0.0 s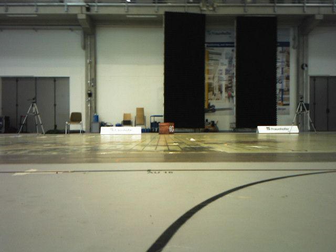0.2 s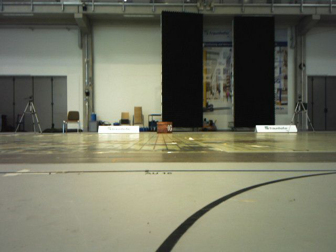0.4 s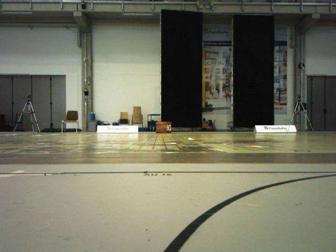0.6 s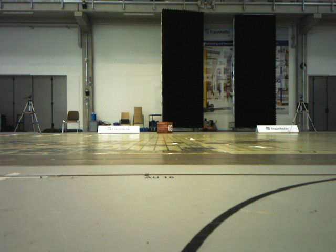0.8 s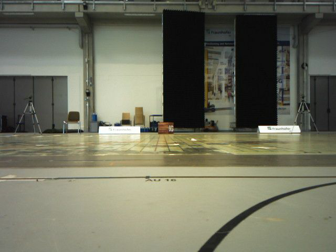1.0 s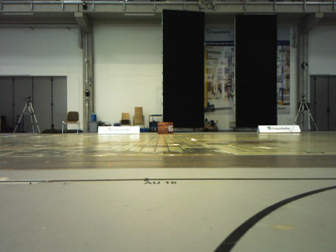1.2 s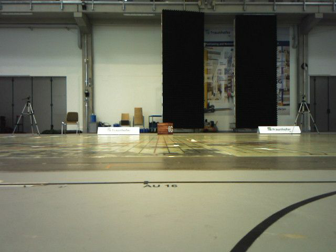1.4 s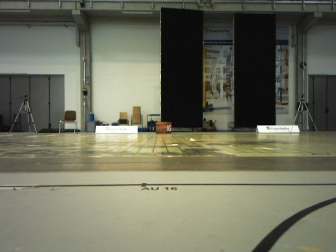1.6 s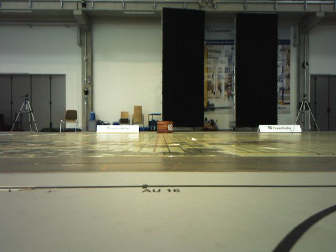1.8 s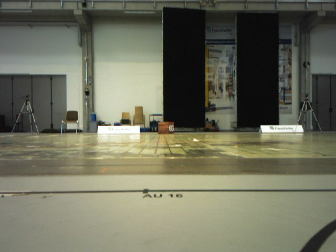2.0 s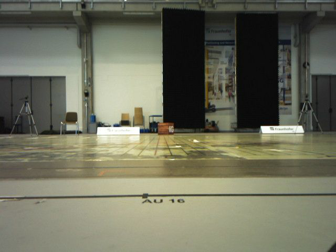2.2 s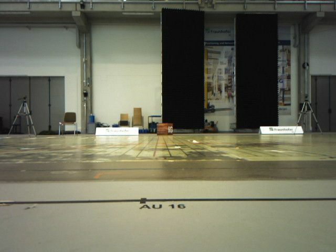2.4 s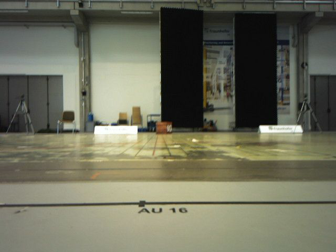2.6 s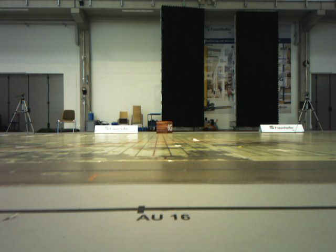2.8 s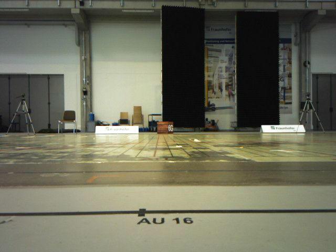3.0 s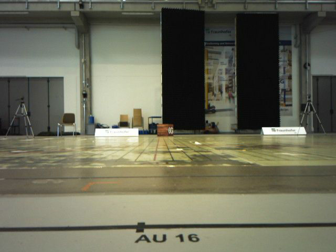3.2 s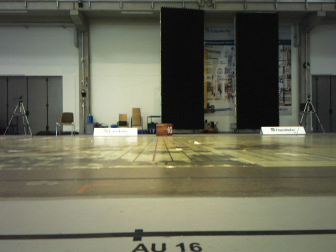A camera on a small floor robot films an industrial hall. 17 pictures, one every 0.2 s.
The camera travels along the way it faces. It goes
forward.
0.0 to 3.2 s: The camera travels forward, about 0.6 m, so what stands in front looms larger.
The film runs forward here.
